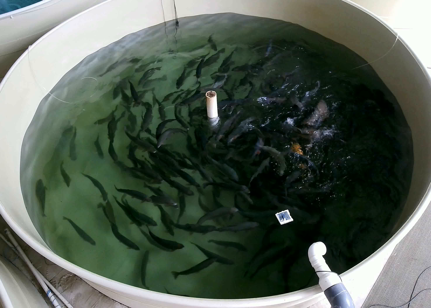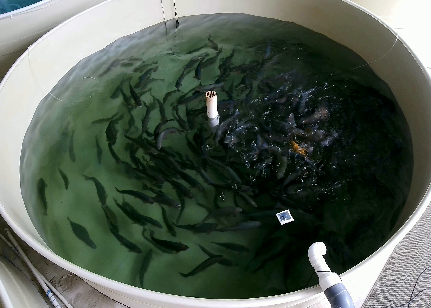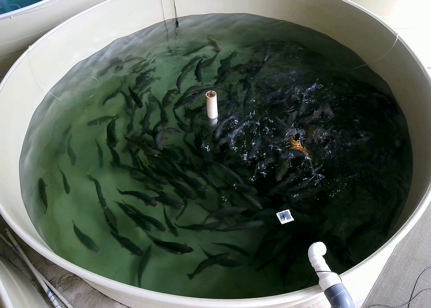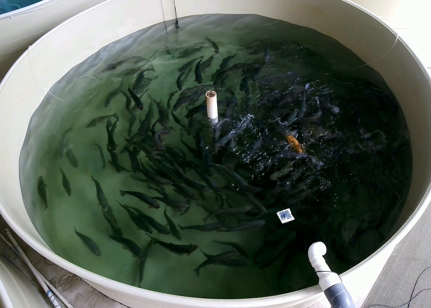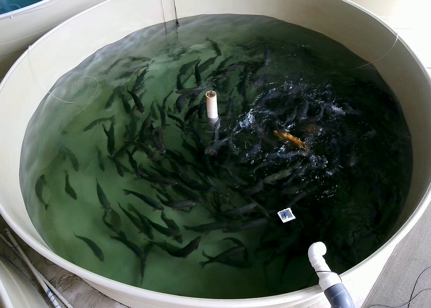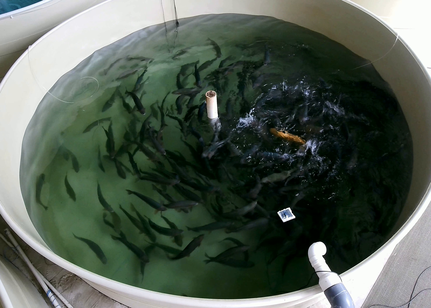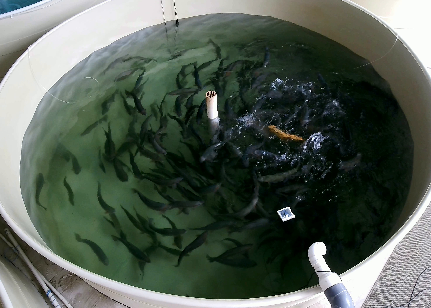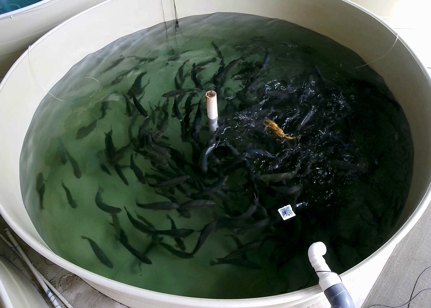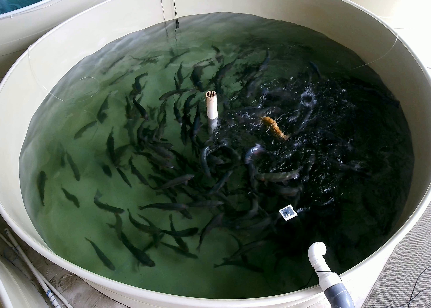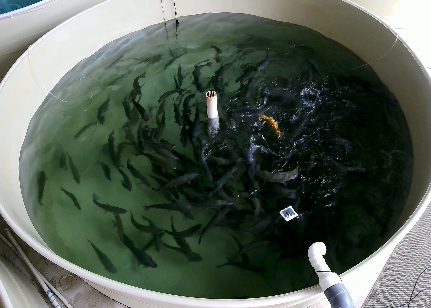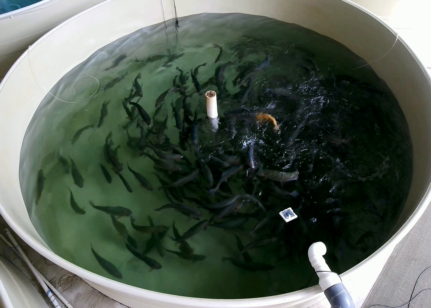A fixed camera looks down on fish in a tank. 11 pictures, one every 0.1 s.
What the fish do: Weak feeding.
